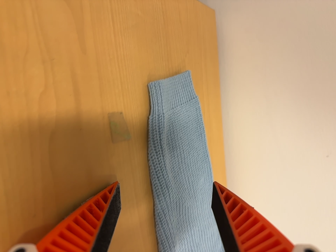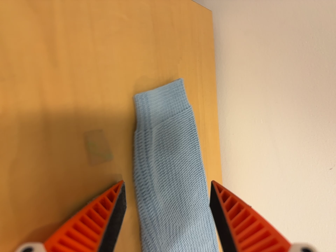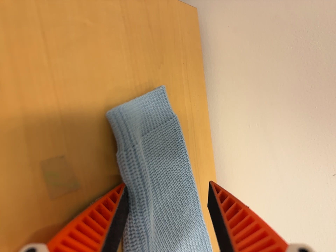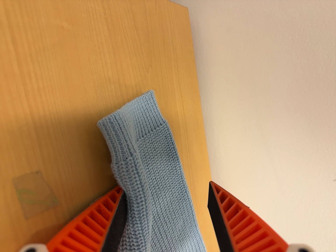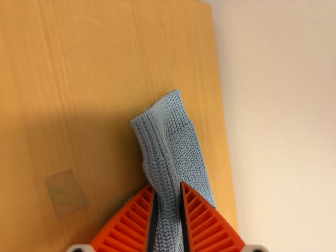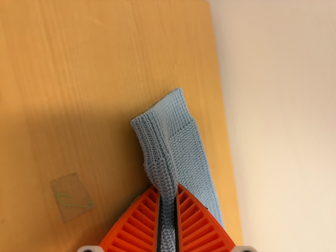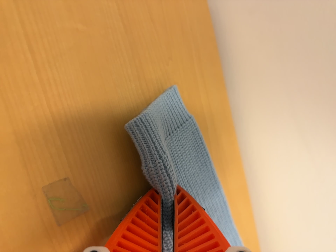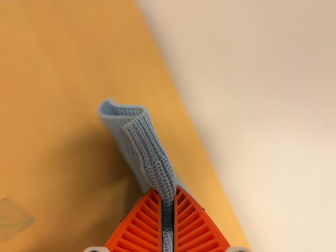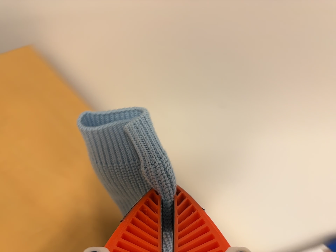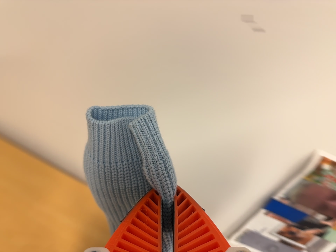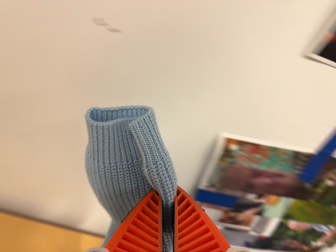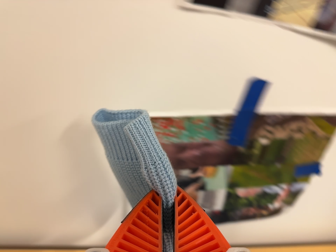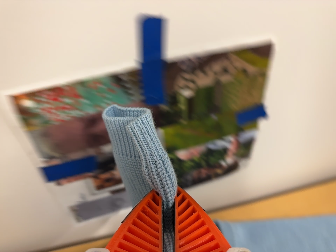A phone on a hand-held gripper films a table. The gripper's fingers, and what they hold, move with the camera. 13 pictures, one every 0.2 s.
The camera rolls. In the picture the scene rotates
counterclockwise.
0.0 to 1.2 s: The camera travels forward, toward the top of its view and to its right, about 10 cm, so what stands in front looms larger. It rolls about its line of sight by about 10 degrees, and the scene rotates counterclockwise.
1.2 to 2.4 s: The camera pans to its right by about 15 degrees. It travels to its right, about 50 cm, so close, fixed things drift to the left. It rolls about its line of sight by about 85 degrees, and the scene rotates counterclockwise.
The film runs forward here.
